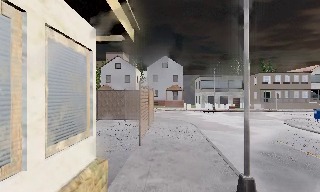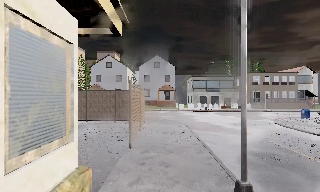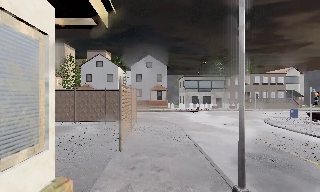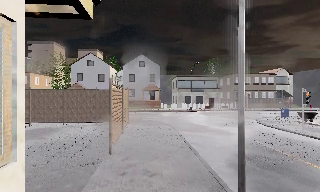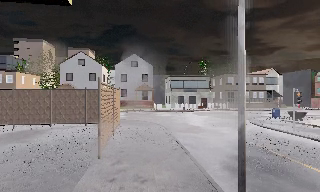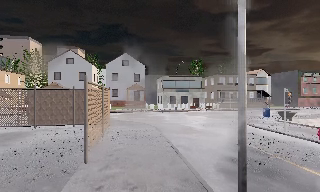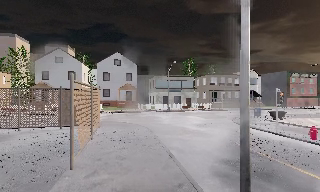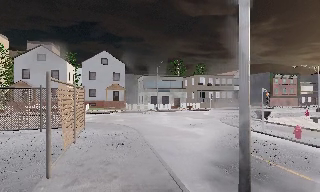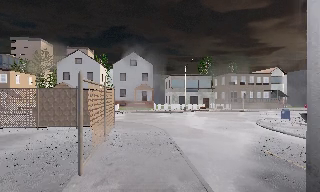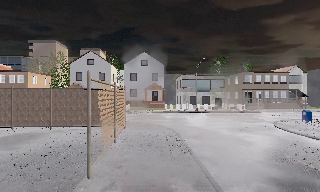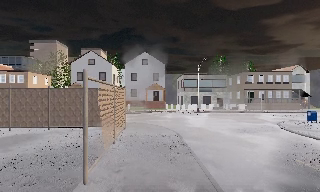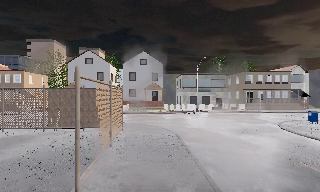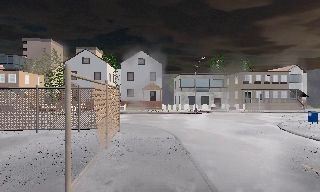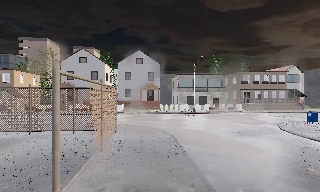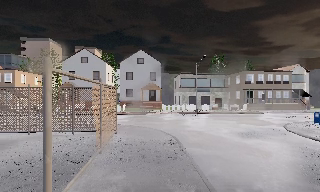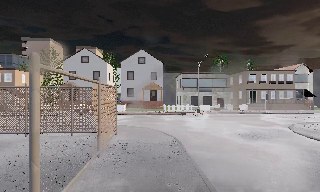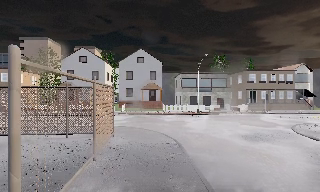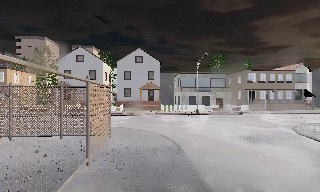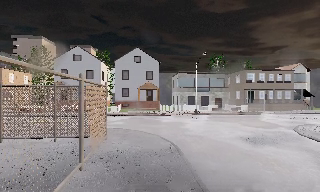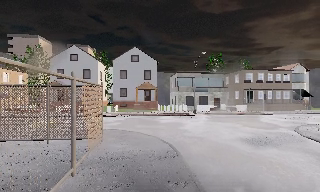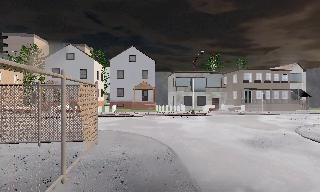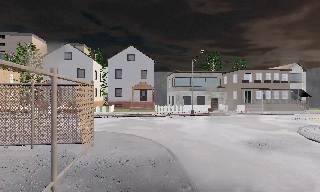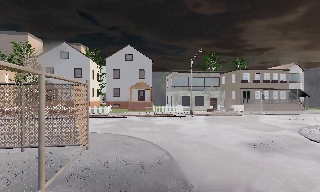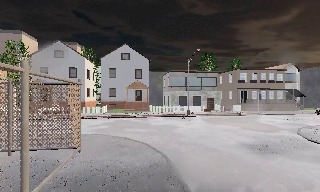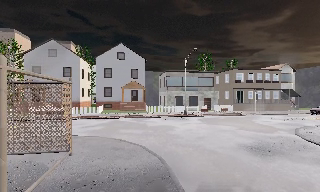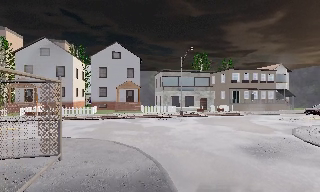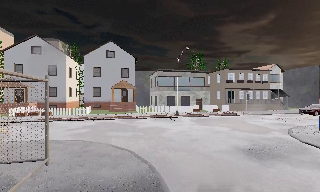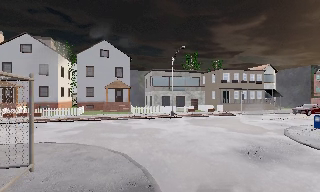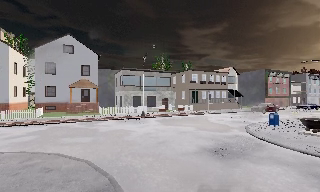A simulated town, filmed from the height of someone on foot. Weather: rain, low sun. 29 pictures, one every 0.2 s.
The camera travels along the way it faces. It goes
forward.
0.0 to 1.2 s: The scene slides to the left, as the camera pans about 15 degrees to its right. It travels forward, about 2 m, so what stands in front looms larger.
1.2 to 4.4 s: The camera travels forward, about 6 m, so what stands in front looms larger.
4.4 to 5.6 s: The camera swings to its right by about 20 degrees, and the scene slides to the left. It travels forward, about 2 m, so what stands in front looms larger.
The film runs forward here.
